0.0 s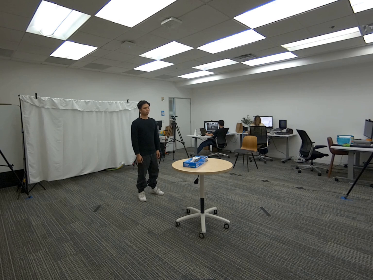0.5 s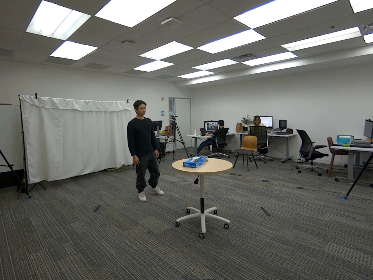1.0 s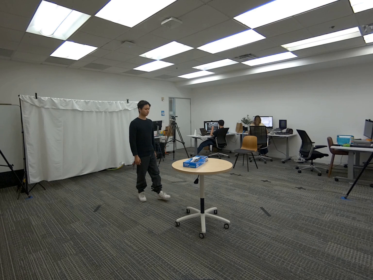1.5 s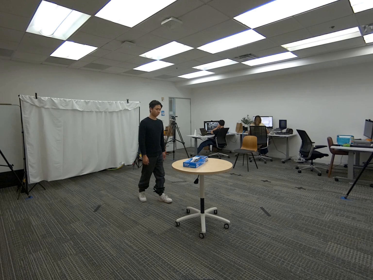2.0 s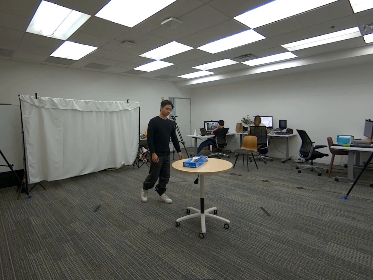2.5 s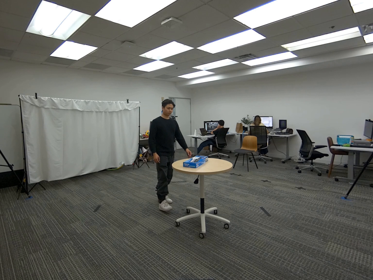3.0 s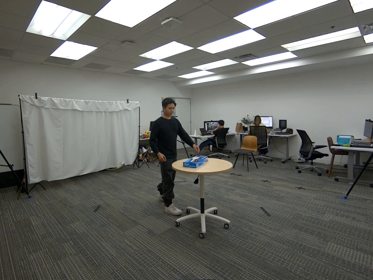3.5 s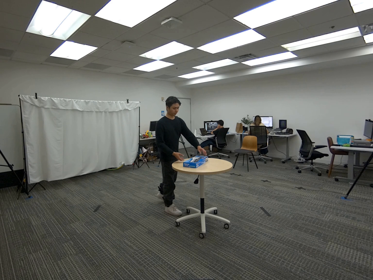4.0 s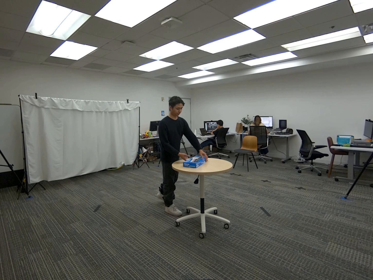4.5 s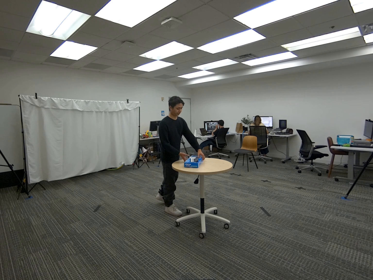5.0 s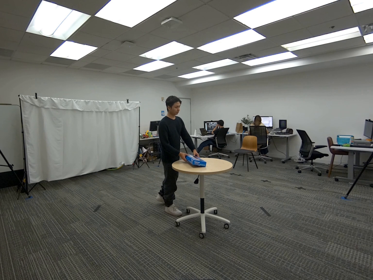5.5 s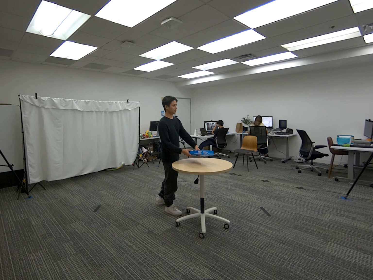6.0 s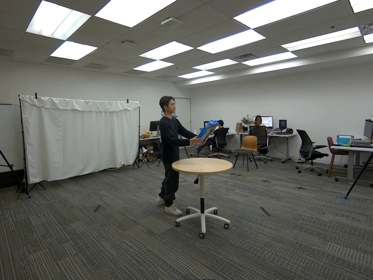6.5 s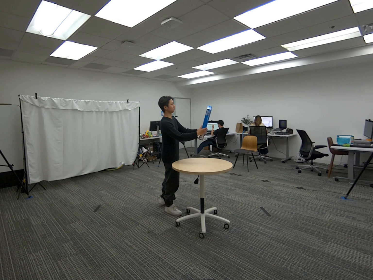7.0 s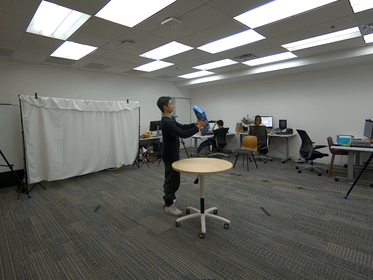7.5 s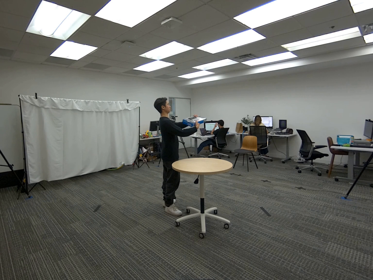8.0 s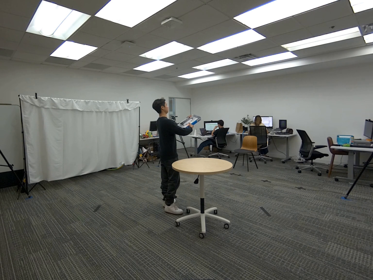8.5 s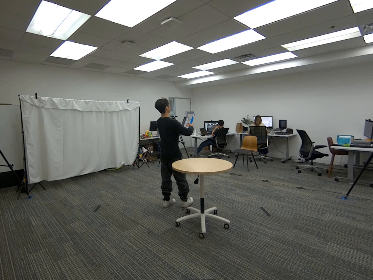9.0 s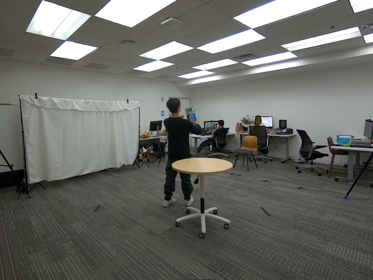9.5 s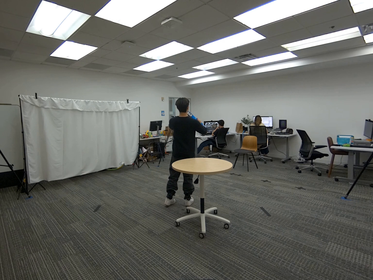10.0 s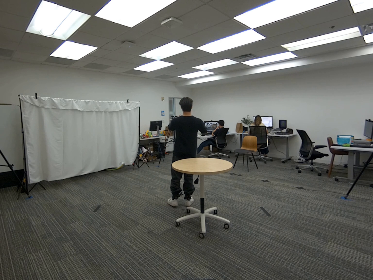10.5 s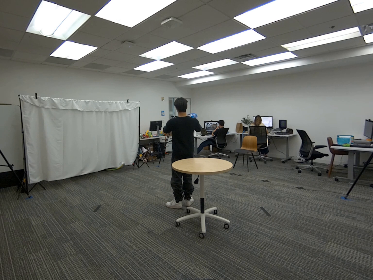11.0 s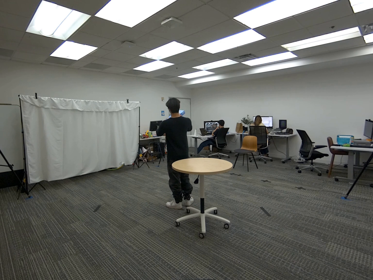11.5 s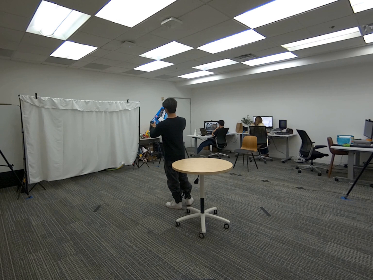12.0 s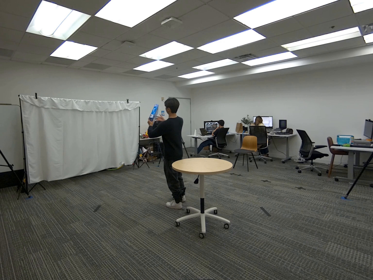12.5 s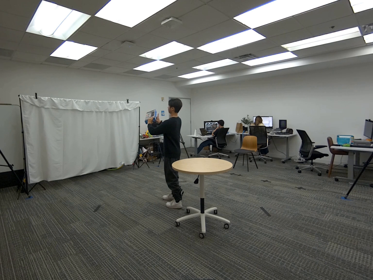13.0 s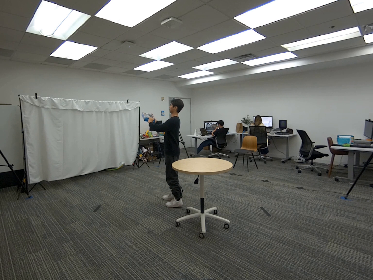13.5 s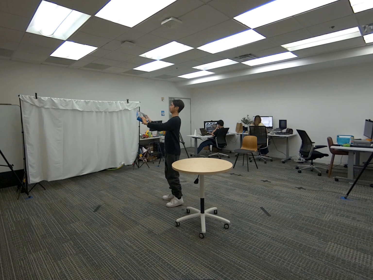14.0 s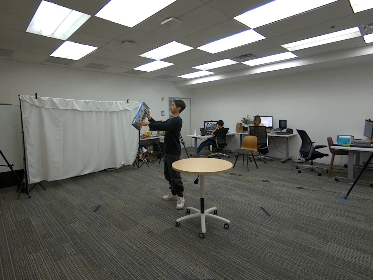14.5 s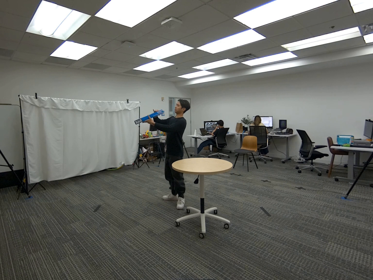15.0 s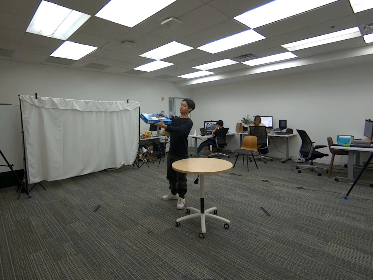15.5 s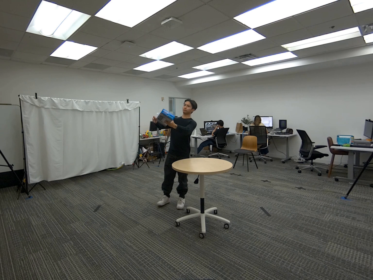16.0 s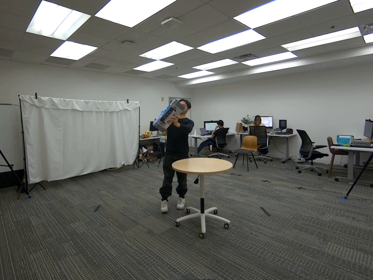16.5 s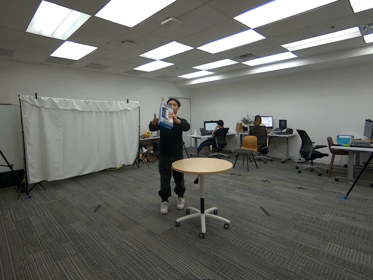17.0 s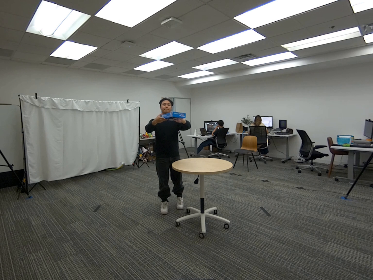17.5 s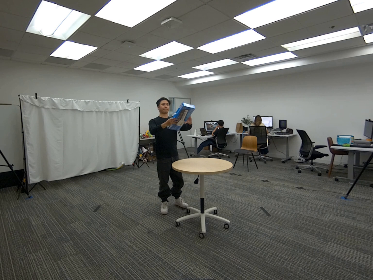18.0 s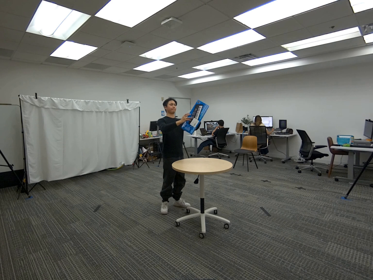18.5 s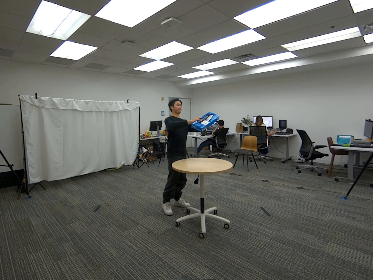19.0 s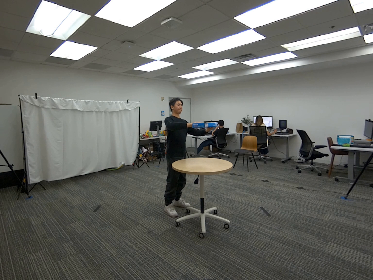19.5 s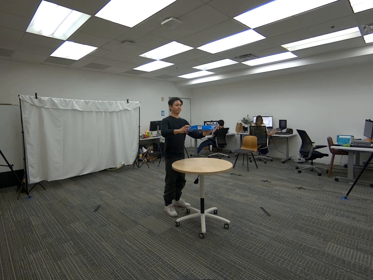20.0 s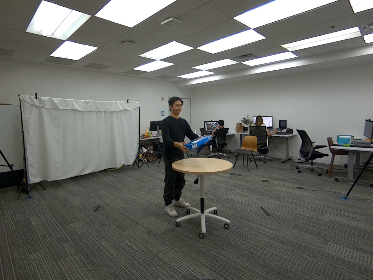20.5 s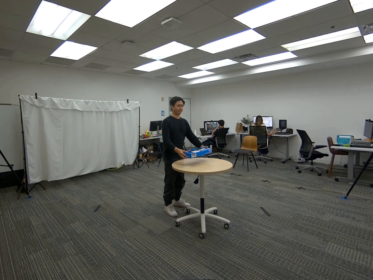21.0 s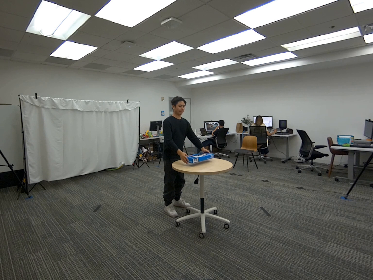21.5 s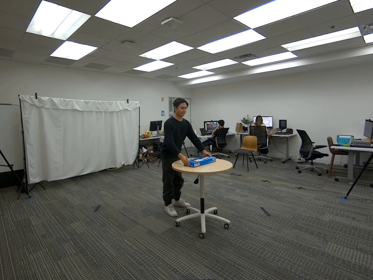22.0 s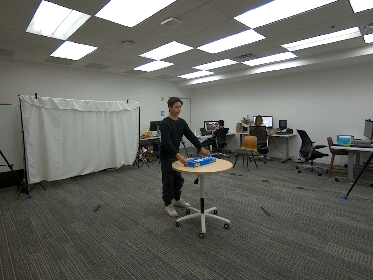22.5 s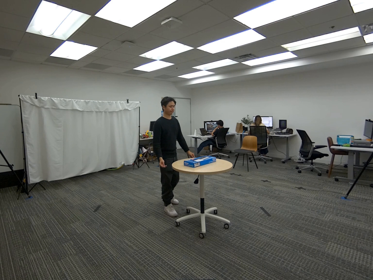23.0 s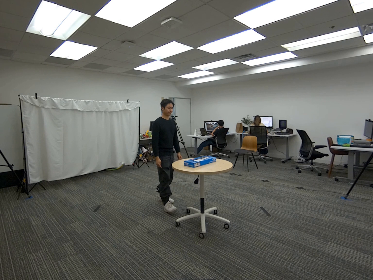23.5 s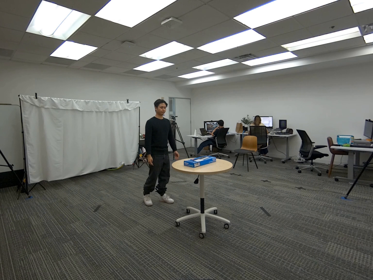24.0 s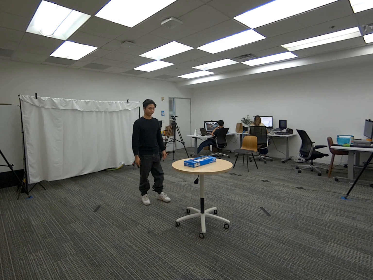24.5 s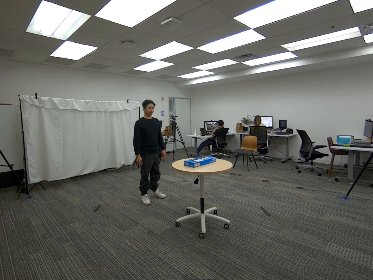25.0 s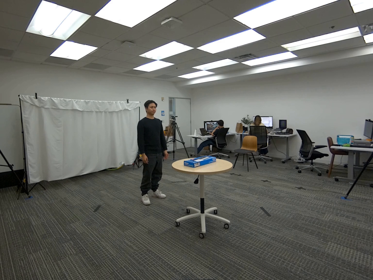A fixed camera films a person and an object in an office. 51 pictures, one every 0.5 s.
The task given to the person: Walk over to the keyboard box on the round table and pick up the box with both hands and rotate the box in midair as you rotate your body to give a visual of the box from all angles.
